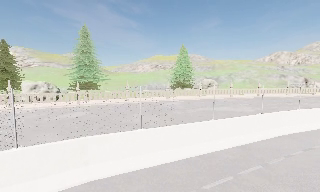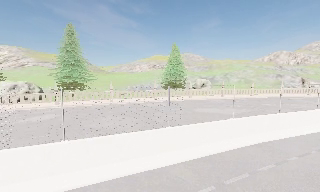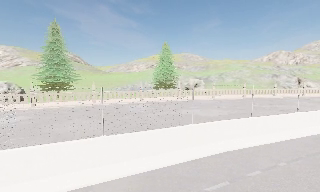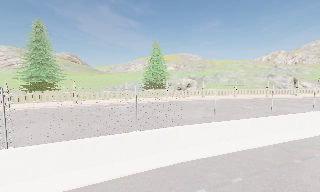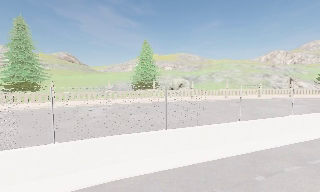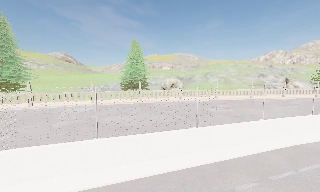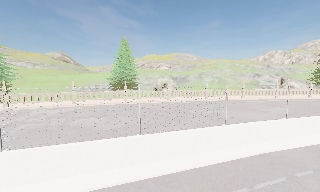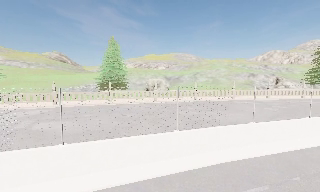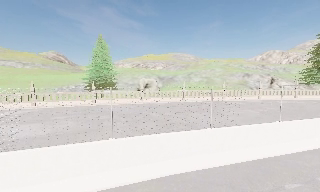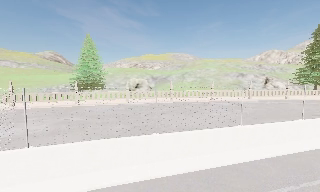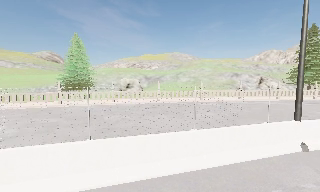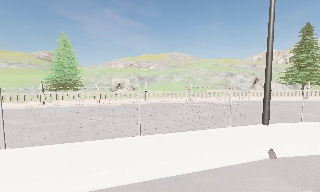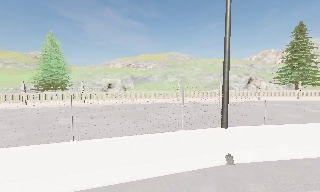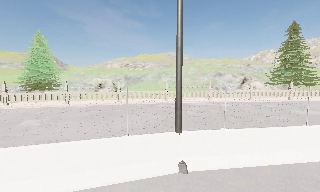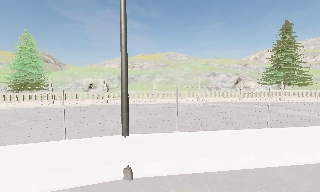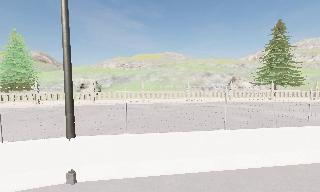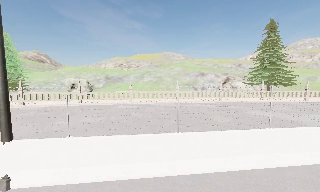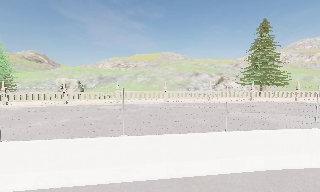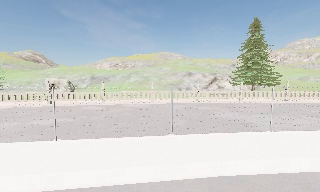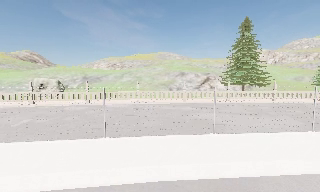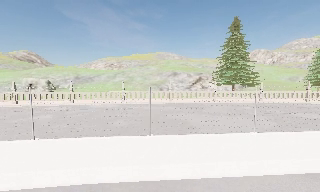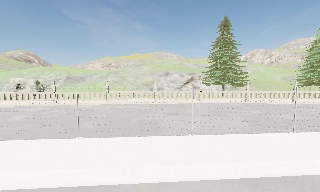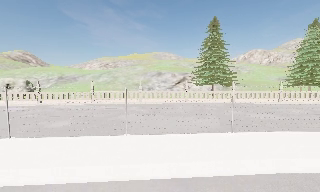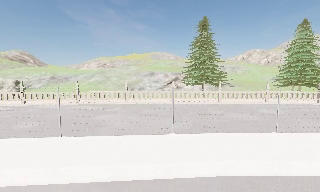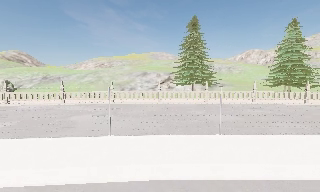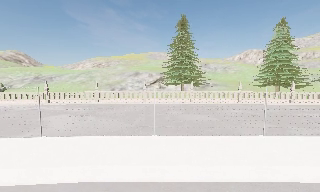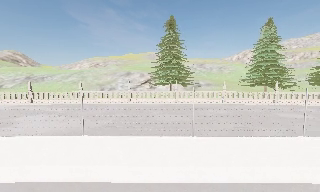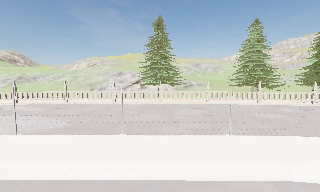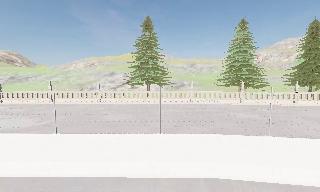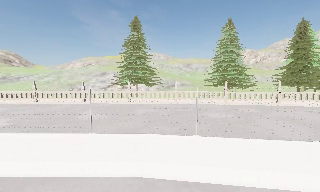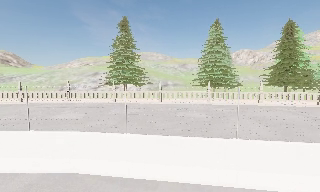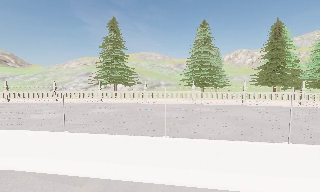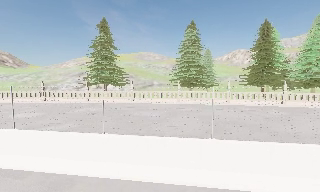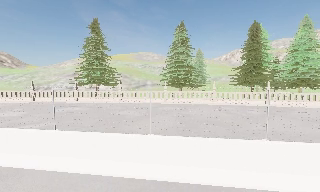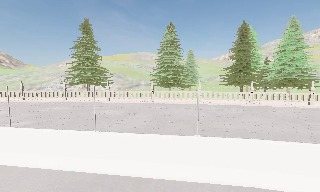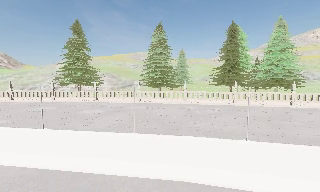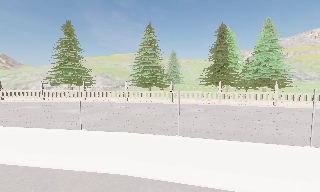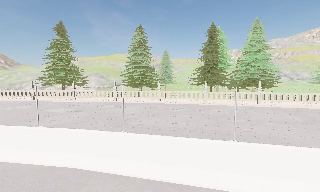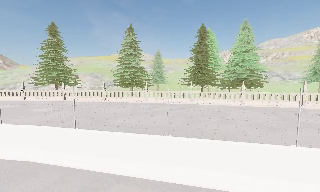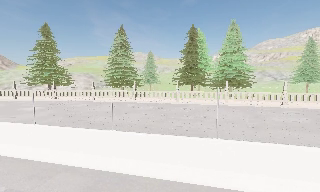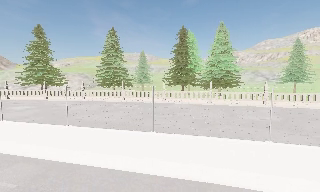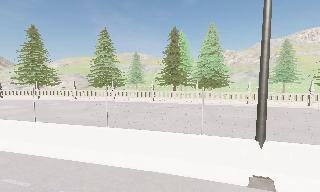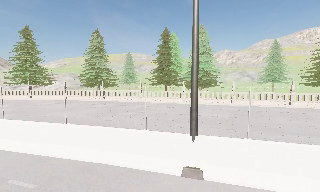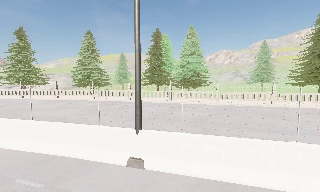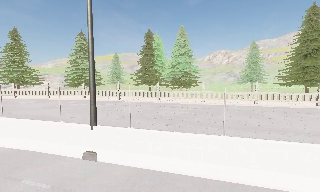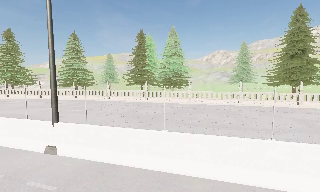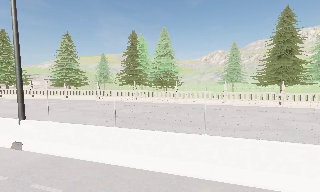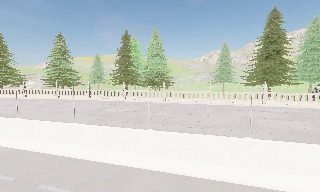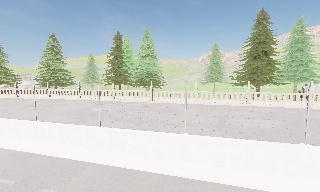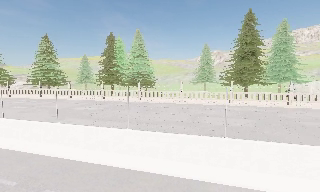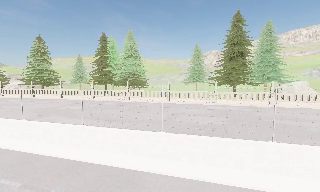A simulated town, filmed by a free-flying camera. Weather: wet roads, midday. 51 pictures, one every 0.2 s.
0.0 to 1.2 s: The camera travels to its right and forward, about 13 m, so close, fixed things drift to the left.
1.2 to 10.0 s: The camera travels to its right, about 80 m, so close, fixed things drift to the left.
The film runs forward here.
